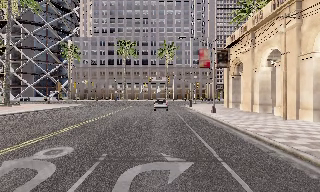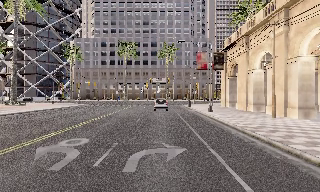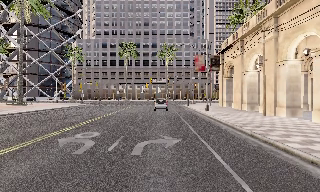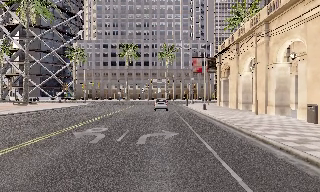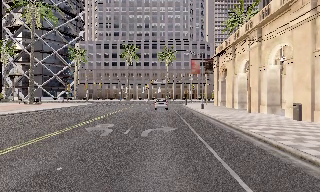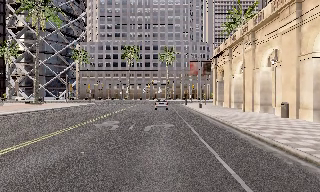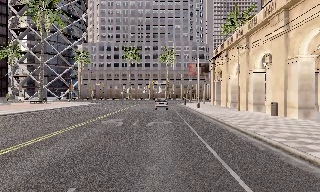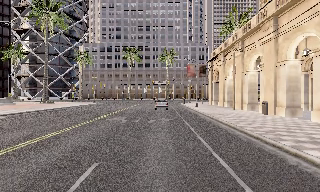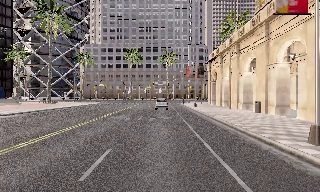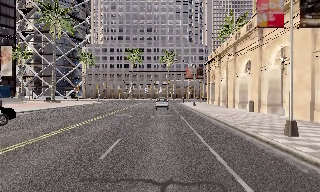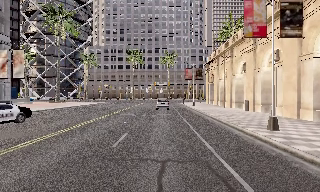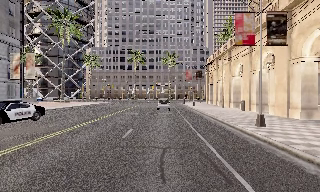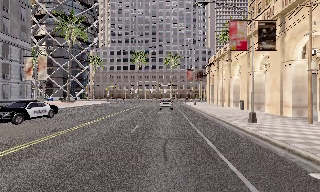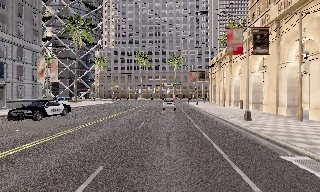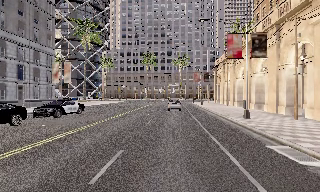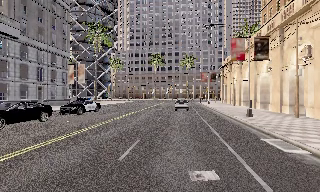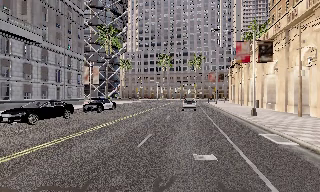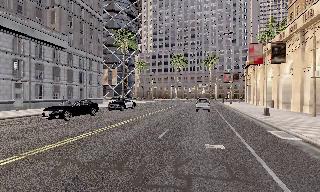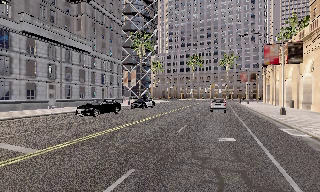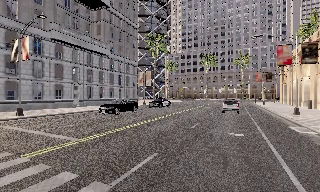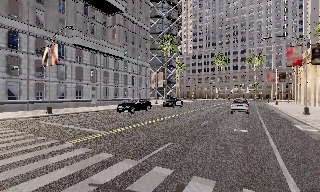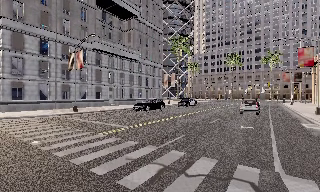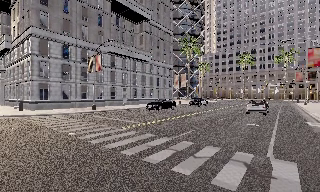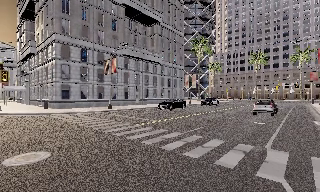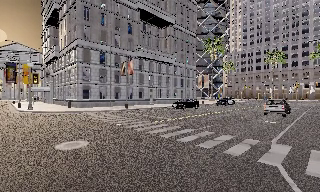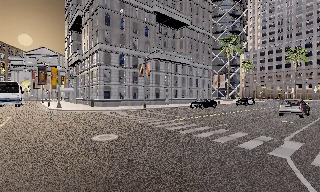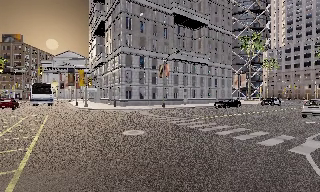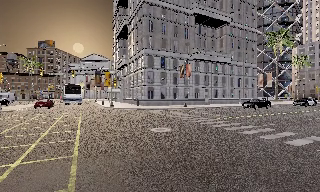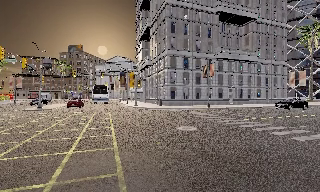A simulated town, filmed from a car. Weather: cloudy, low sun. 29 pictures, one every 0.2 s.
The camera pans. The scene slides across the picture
to the right.
The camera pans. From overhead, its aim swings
counterclockwise.
0.0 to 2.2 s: The camera travels backward, about 13 m, so what stands in front gets smaller.
2.2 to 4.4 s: The scene slides to the right, as the camera pans about 35 degrees to its left. It travels backward, about 13 m.
4.4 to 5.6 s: The camera swings to its left by about 35 degrees, and the scene slides to the right. It travels backward, about 5 m. It loses speed.
The film runs backward here.
